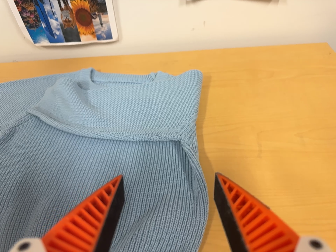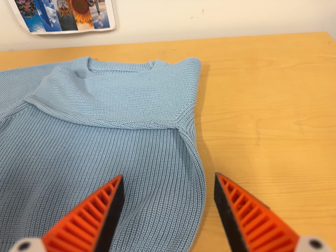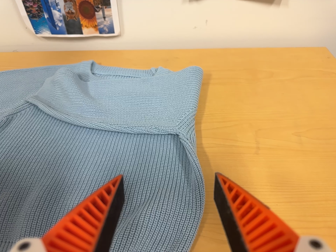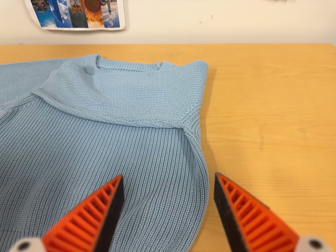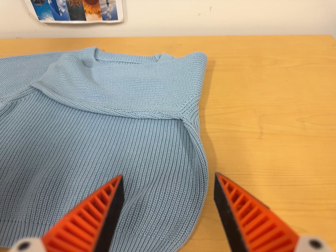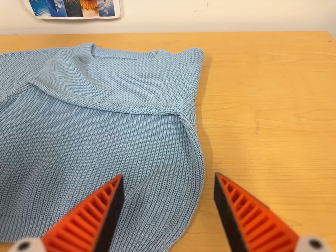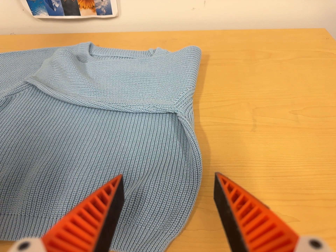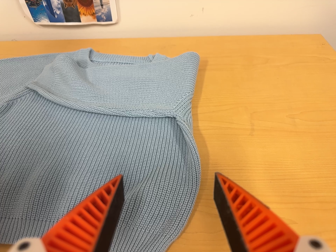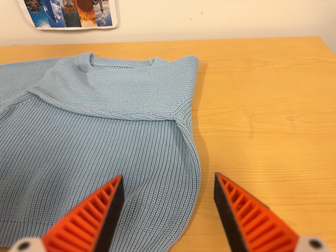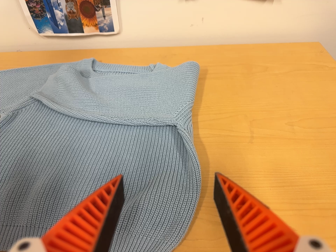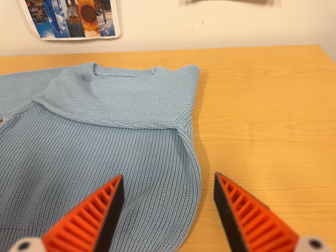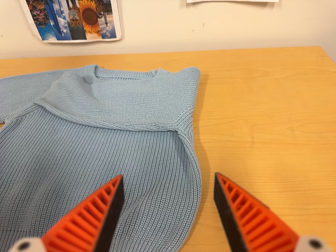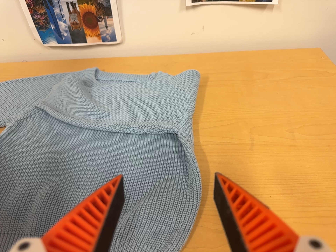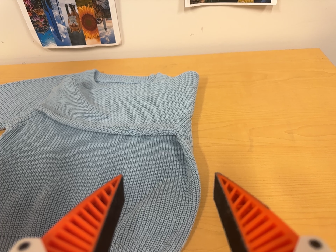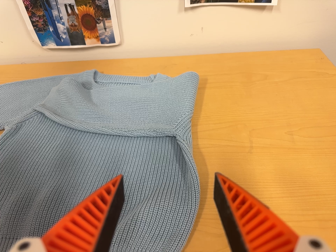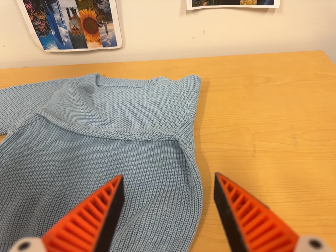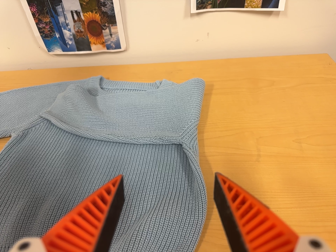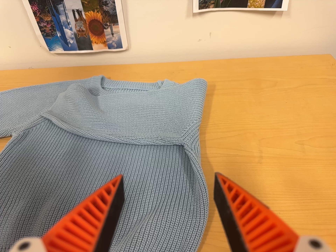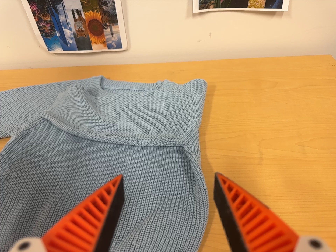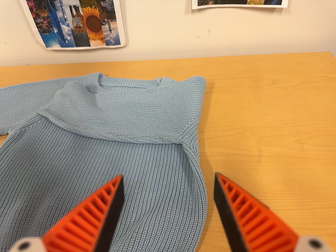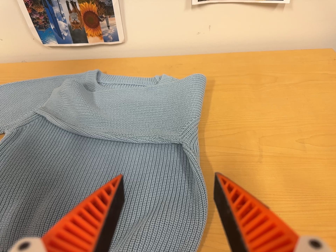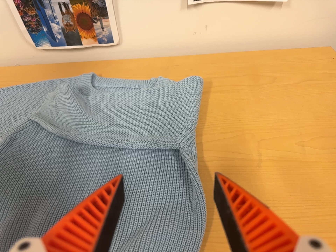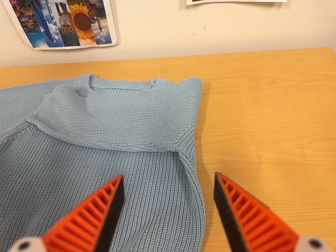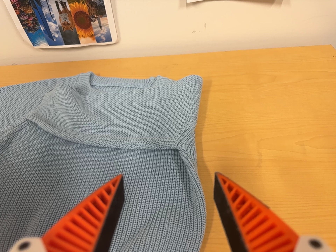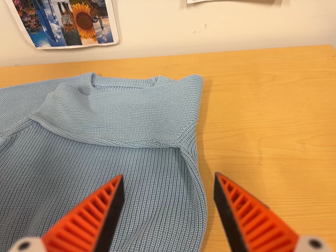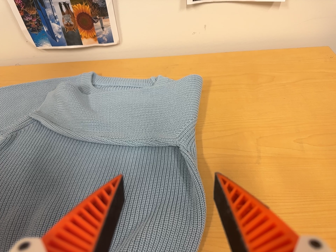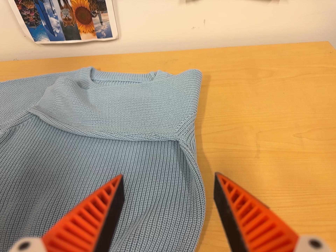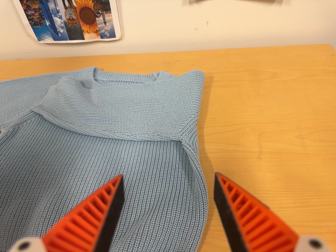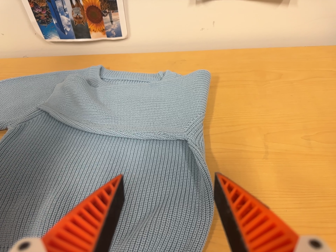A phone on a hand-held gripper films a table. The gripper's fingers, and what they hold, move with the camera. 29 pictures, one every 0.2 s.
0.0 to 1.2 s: The camera travels toward the bottom of its view, about 4 cm, so close, fixed things drift upward.
1.2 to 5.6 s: The camera travels toward the top of its view, about 4 cm, so close, fixed things drift downward.
The film runs forward here.
